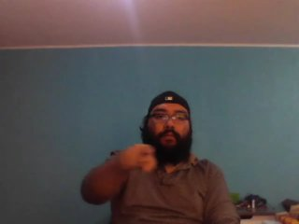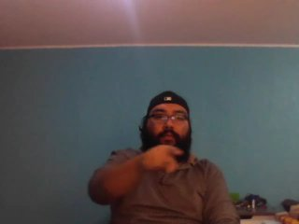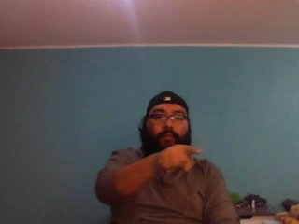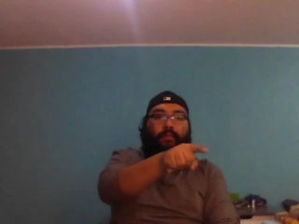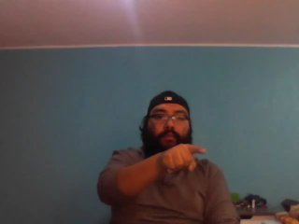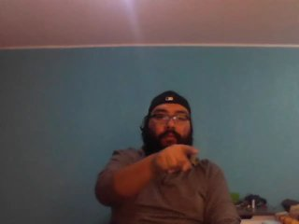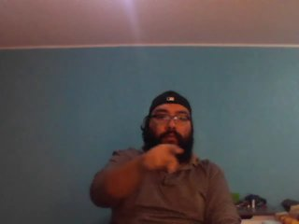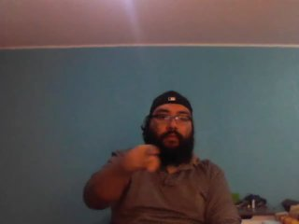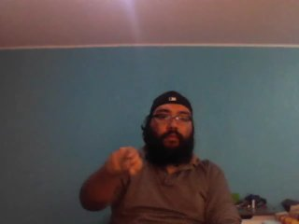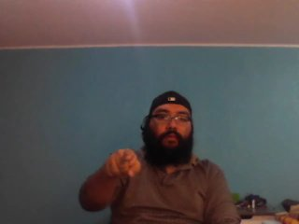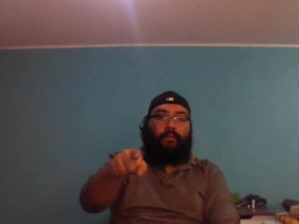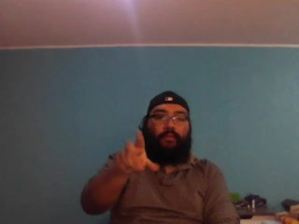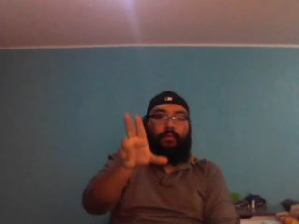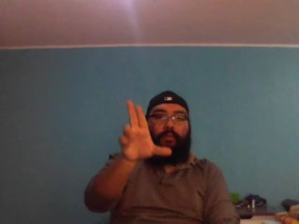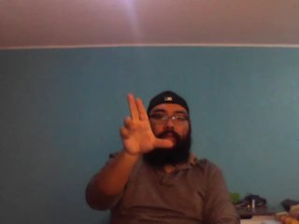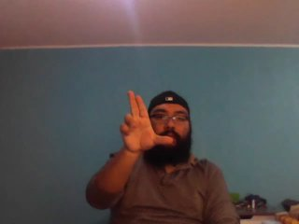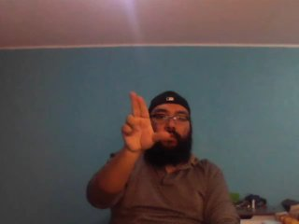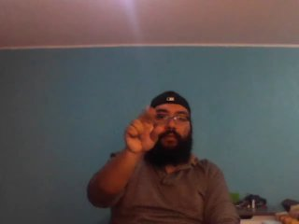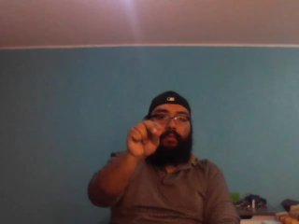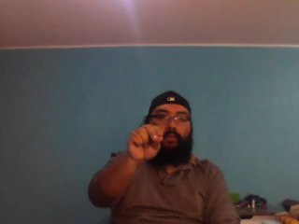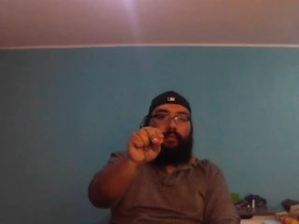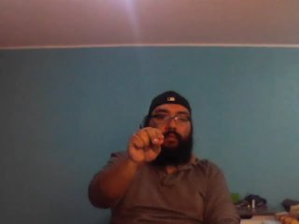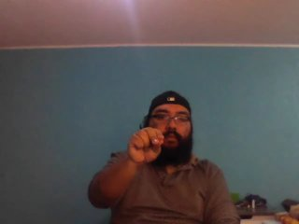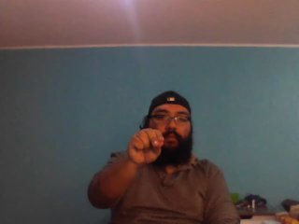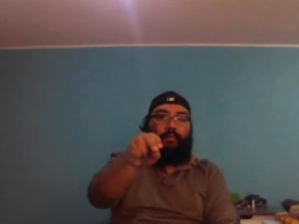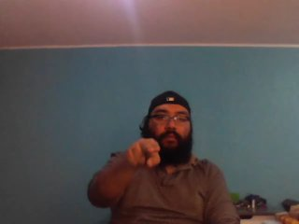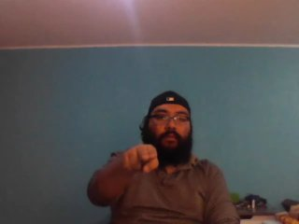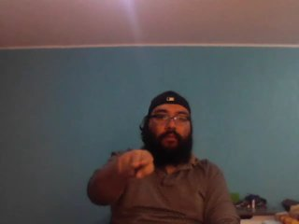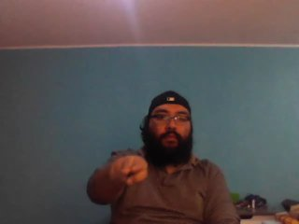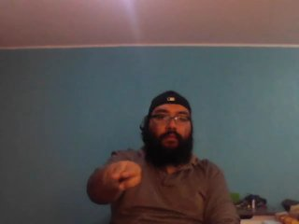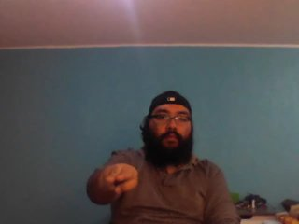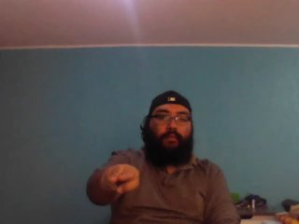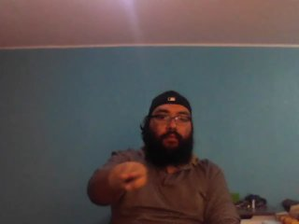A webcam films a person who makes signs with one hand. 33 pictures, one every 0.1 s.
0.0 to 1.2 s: Pointing with one finger.
1.3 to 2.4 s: Zoom out.
2.5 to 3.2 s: Pointing with two fingers.
